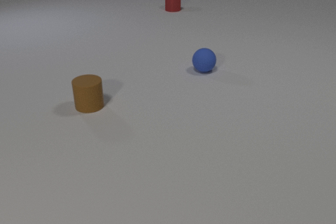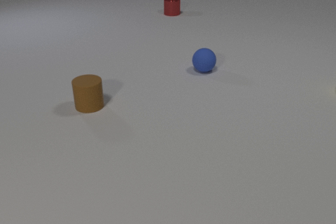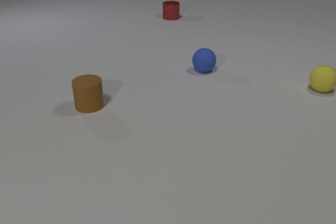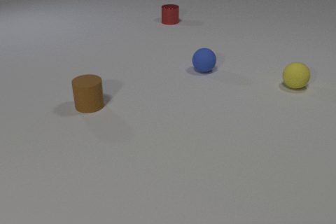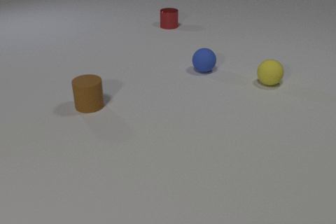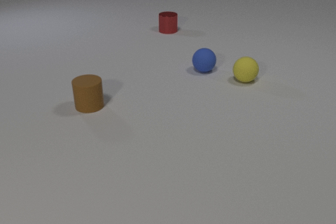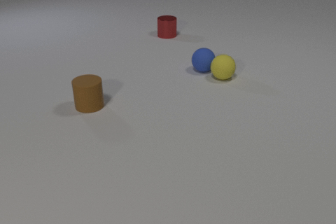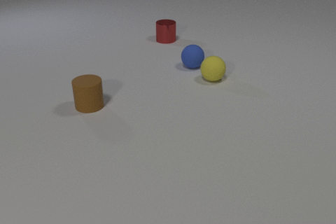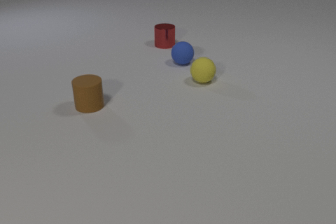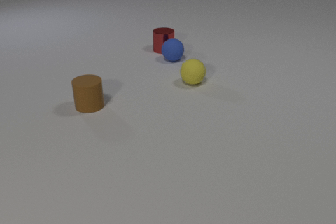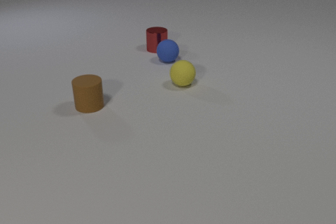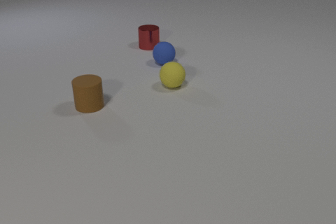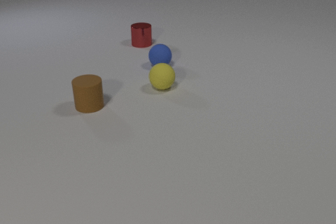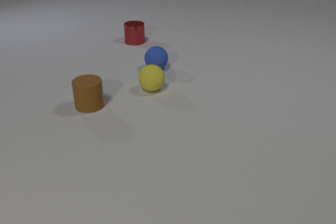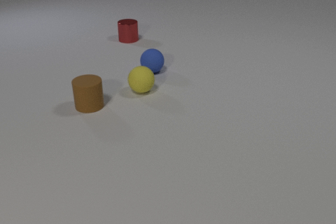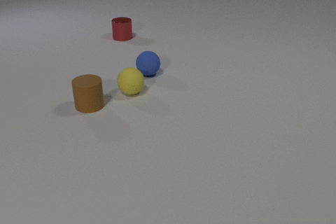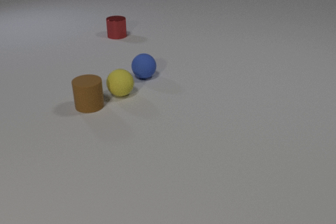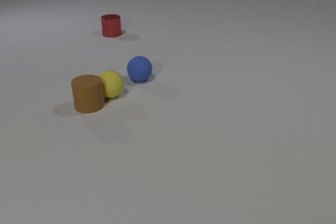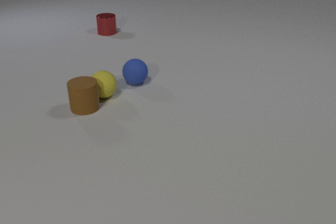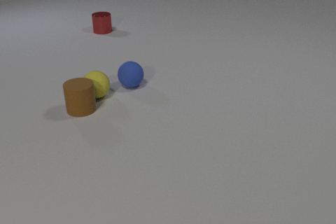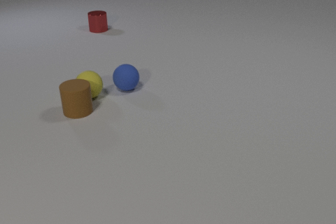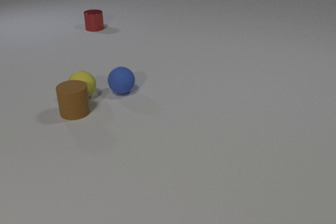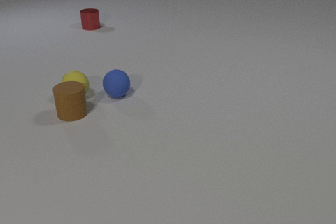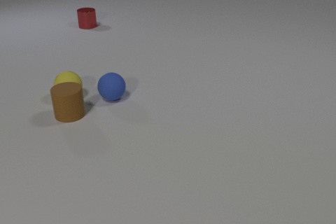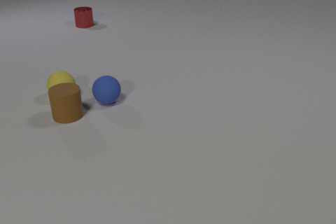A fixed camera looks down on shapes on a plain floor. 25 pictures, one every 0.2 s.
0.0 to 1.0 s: The yellow rubber sphere comes in at the right edge, rolls to the left. The red metal cylinder slides toward the camera.
1.0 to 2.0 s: The yellow rubber sphere rolls to the left. The blue rubber sphere rolls to the left and away from the camera. The red metal cylinder slides toward the camera. The yellow rubber sphere and the blue rubber sphere collide. The blue rubber sphere and the red metal cylinder collide.
2.0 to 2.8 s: The yellow rubber sphere rolls to the left. The blue rubber sphere rolls toward the camera and to the left. The red metal cylinder slides away from the camera and to the left.
2.8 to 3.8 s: The yellow rubber sphere rolls to the left. The blue rubber sphere rolls toward the camera and to the left. The brown rubber cylinder slides to the left and toward the camera. The red metal cylinder slides away from the camera and to the left. The yellow rubber sphere and the brown rubber cylinder collide.
3.8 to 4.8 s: The yellow rubber sphere rolls to the left. The blue rubber sphere rolls toward the camera and to the left. The brown rubber cylinder slides to the left and toward the camera. The red metal cylinder slides away from the camera and to the left.
What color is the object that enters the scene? yellow.
Are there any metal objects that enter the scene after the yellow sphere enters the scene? no.
What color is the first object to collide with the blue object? yellow.
